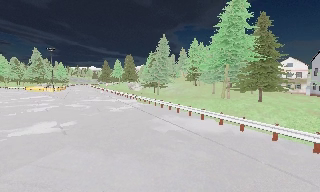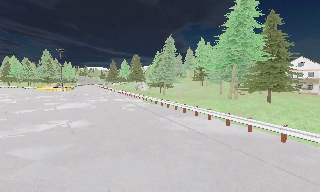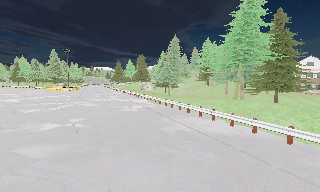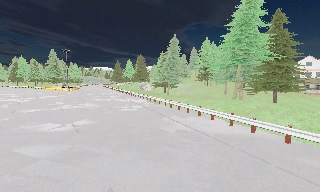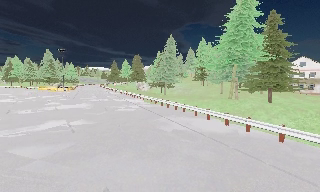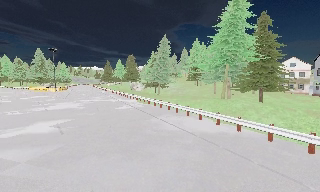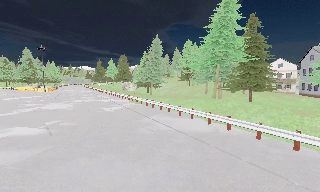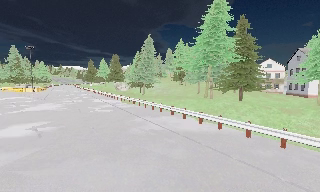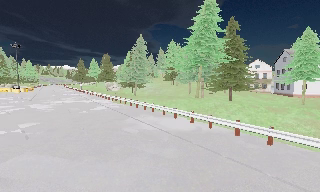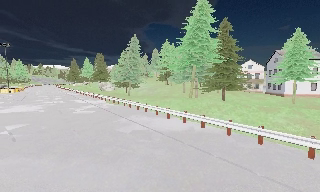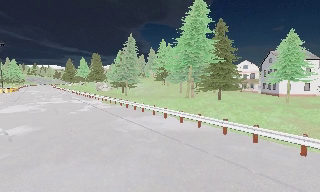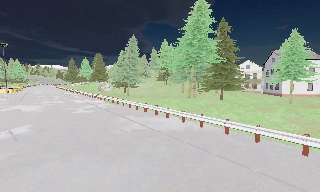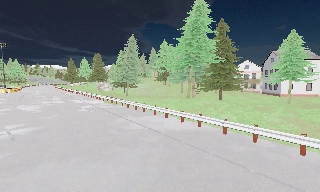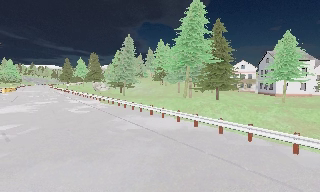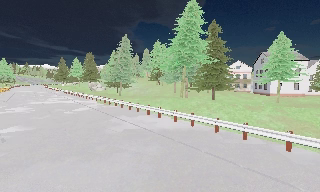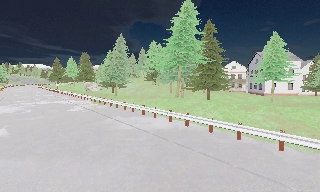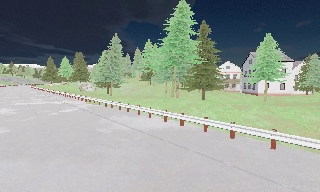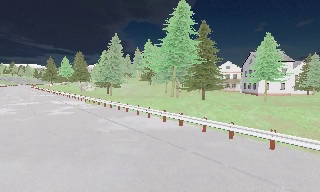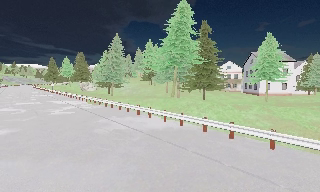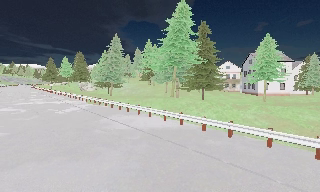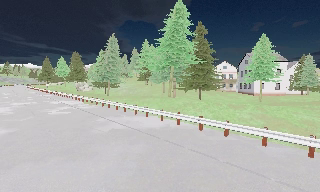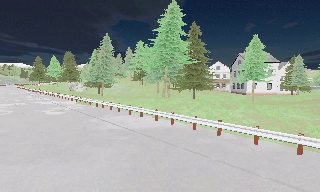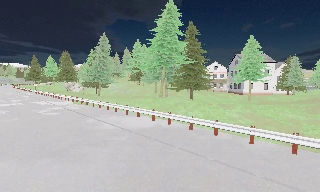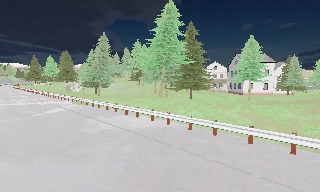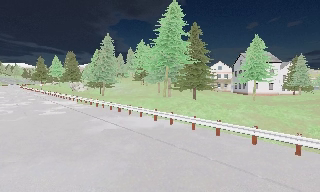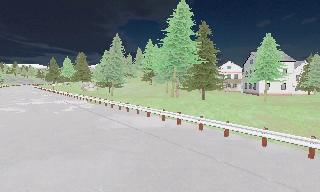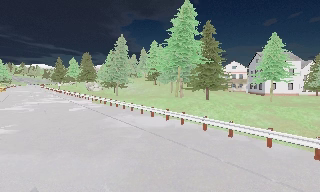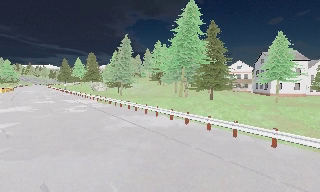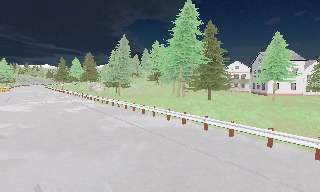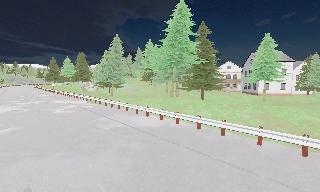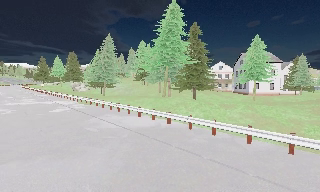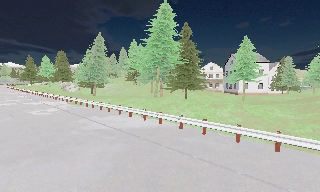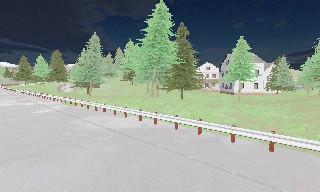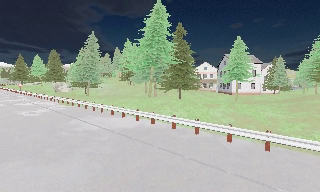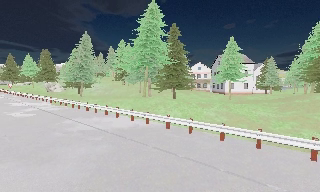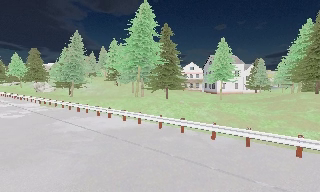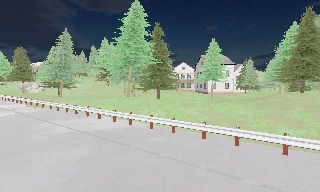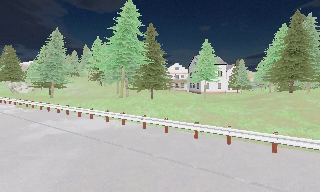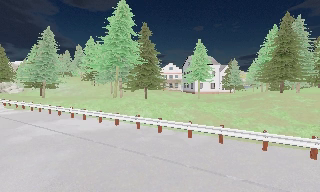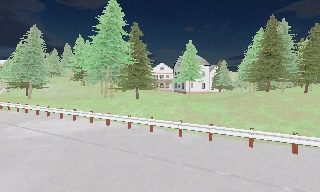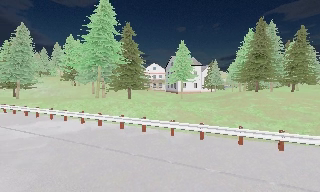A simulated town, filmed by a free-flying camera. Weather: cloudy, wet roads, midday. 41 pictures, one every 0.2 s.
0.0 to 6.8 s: The camera swings to its right by about 25 degrees, and the scene slides to the left. It travels to its right and backward, about 1.5 m, so close, fixed things drift to the left.
6.8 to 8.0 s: The camera pans to its right, which is clockwise from overhead, by about 15 degrees.
The film runs backward here.
